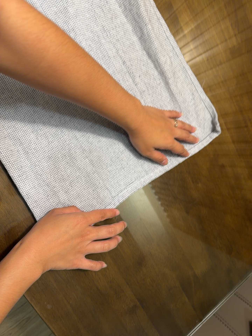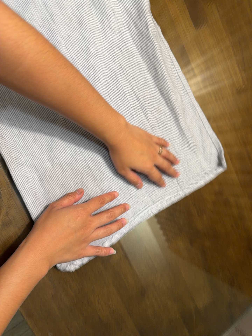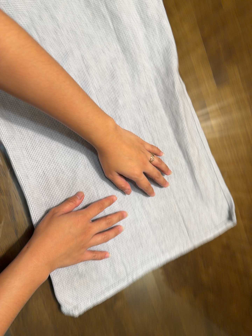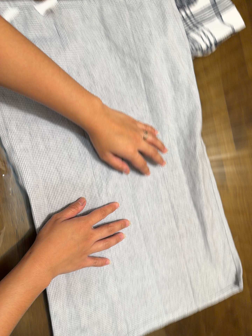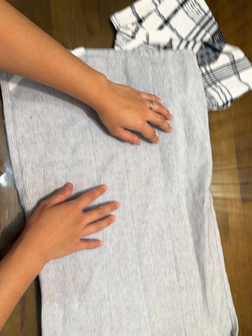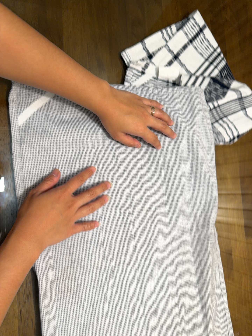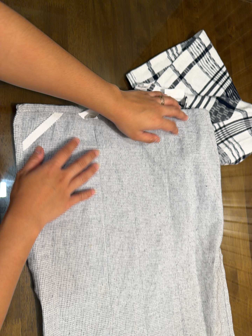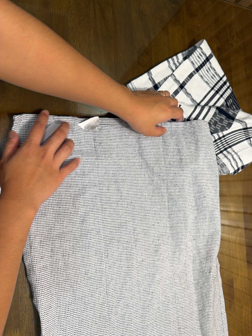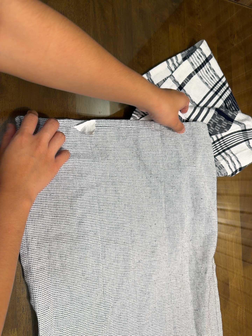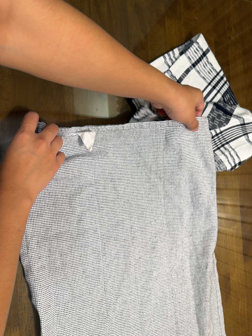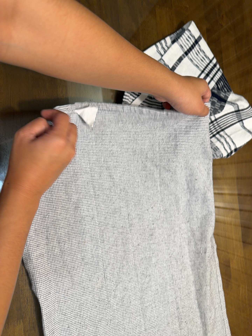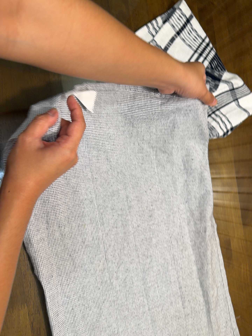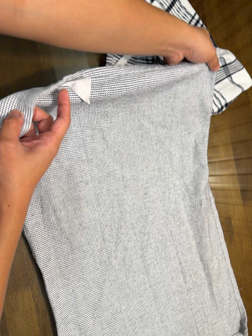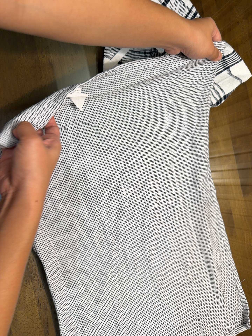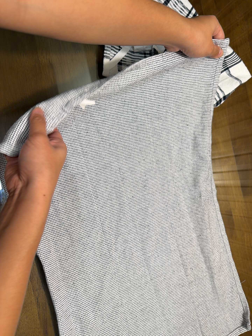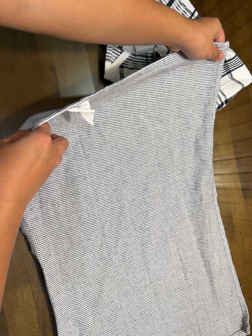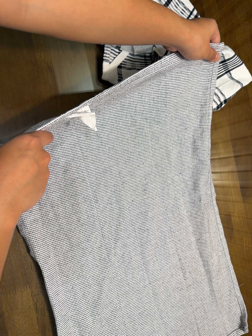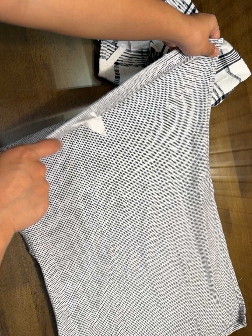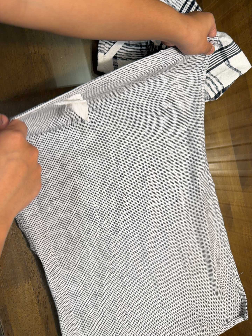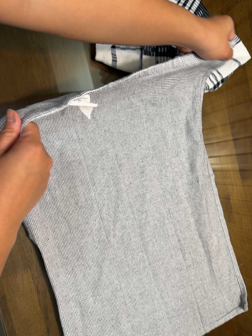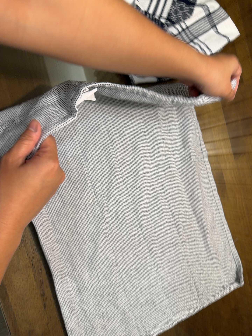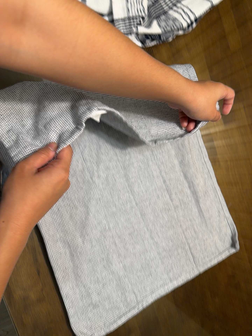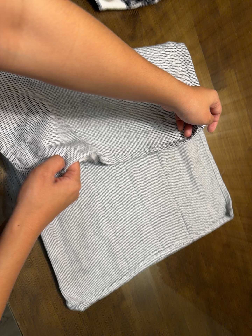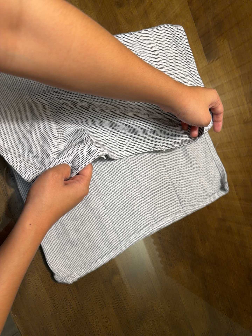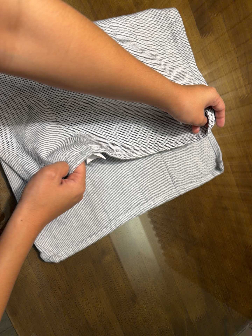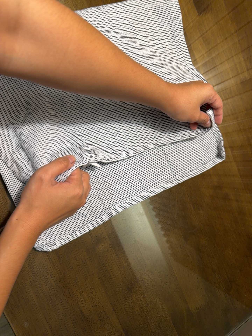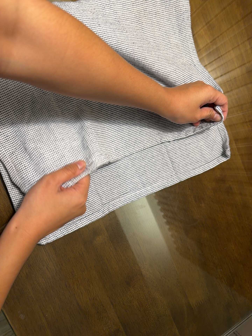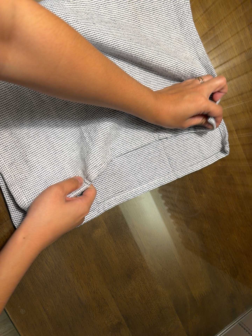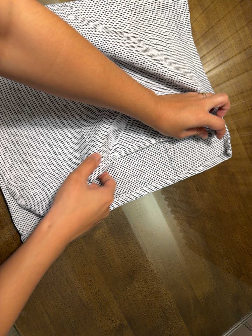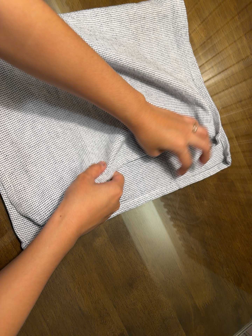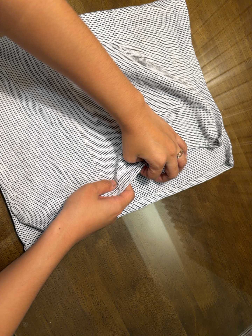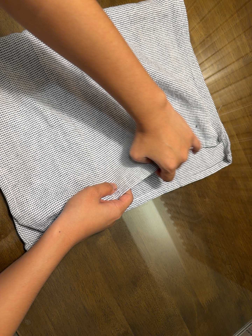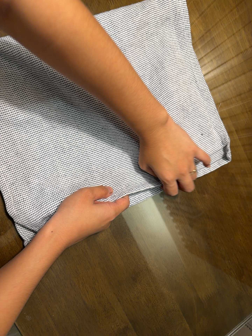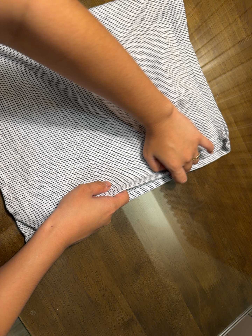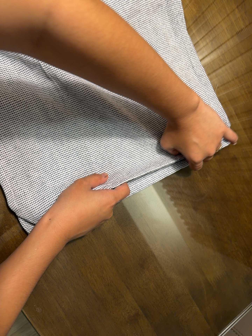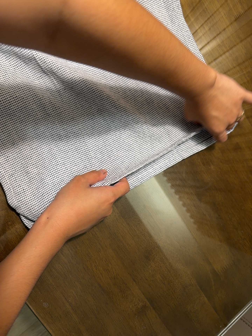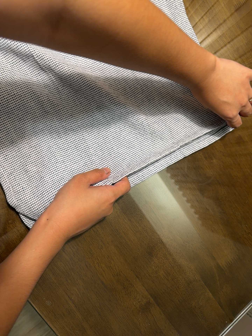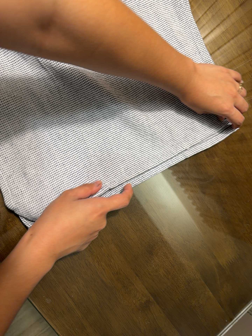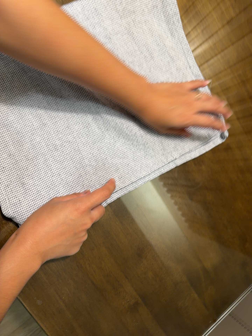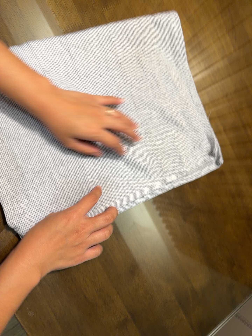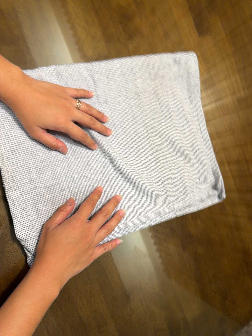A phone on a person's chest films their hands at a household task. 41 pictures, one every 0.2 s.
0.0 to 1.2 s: The camera travels toward the top of its view, about 30 cm, so close, fixed things drift downward. Its aim tips toward the top of its view by about 20 degrees, and the scene shifts downward. It rolls about its line of sight by about 25 degrees, and the scene rotates clockwise.
1.2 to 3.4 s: The camera rolls about its line of sight by about 10 degrees, and the scene rotates counterclockwise.
3.4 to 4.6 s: The camera travels toward the bottom of its view, about 24 cm, so close, fixed things drift upward. It rolls about its line of sight by about 10 degrees, and the scene rotates counterclockwise.
4.6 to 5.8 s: The camera travels to its right and toward the bottom of its view, about 10 cm.
5.8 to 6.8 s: The camera shifts only a little, or ends up much as it began.
6.8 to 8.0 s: The camera rolls about its line of sight by about 10 degrees, and the scene rotates clockwise.
The film runs forward here.
